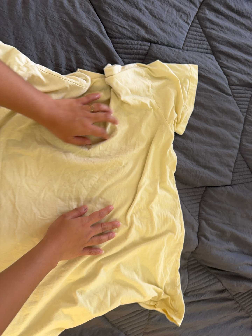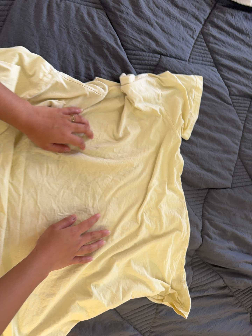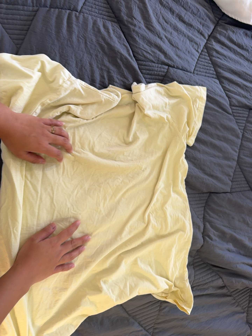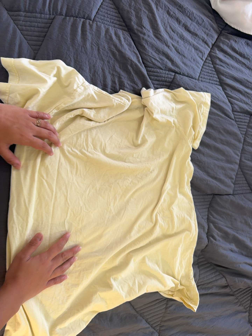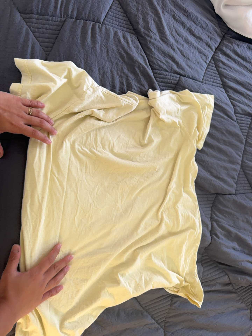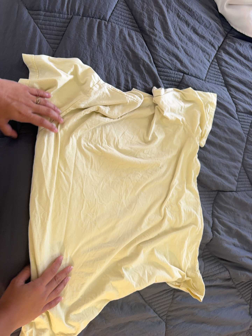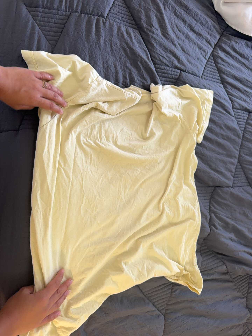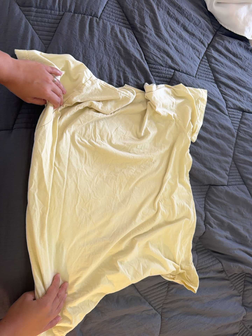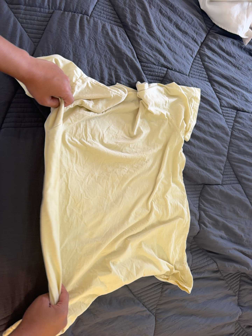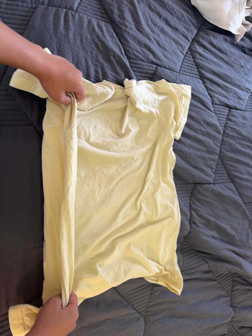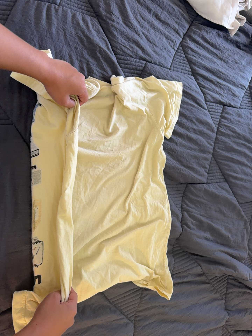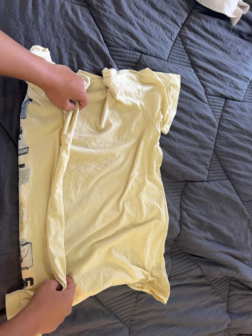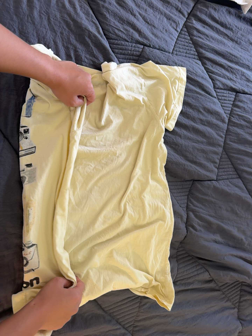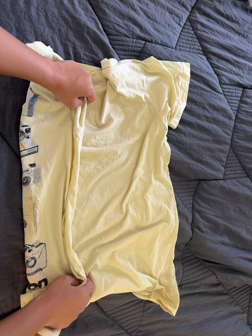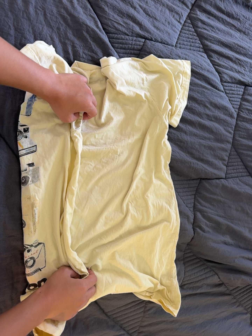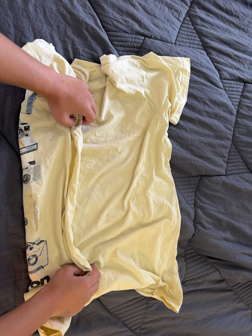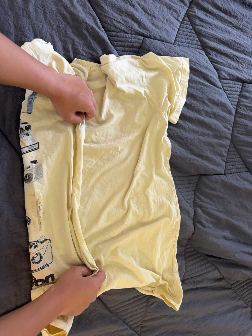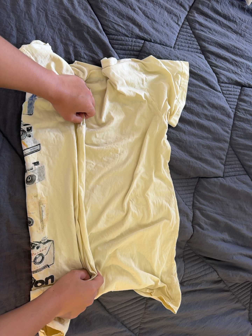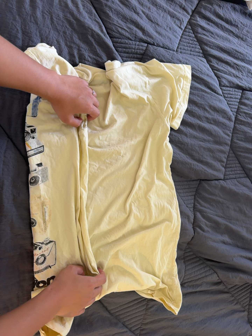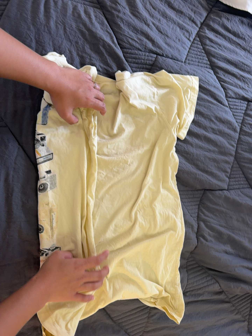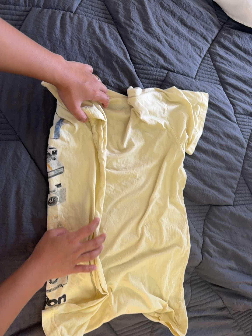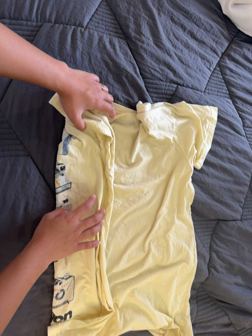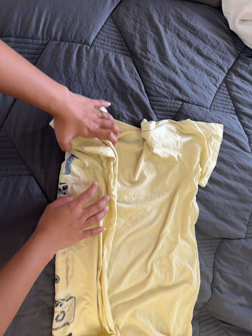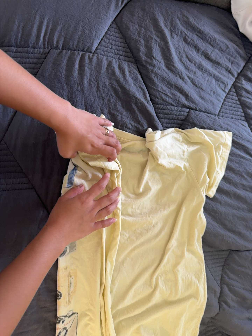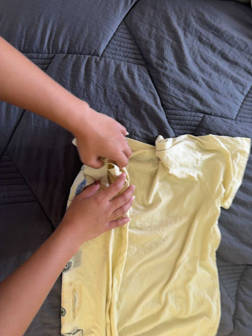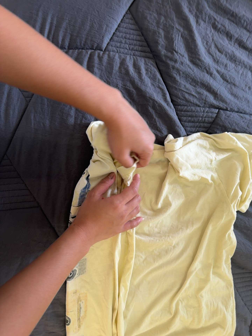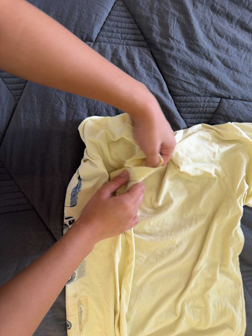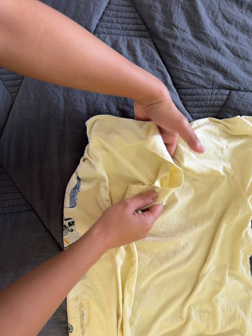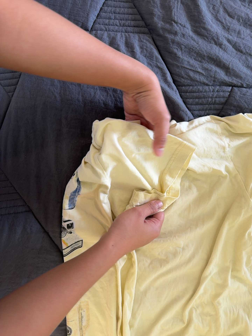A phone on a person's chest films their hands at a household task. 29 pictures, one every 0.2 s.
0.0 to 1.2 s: The camera travels to its left and backward, about 20 cm.
1.2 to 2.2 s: The camera travels to its right and forward, about 14 cm, so close, fixed things drift to the left.
2.2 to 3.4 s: The camera shifts only a little, or ends up much as it began.
3.4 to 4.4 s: The camera travels toward the top of its view, about 12 cm, so close, fixed things drift downward.
4.4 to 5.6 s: The camera pans to its left by about 15 degrees. It travels forward, toward the top of its view and to its right, about 18 cm, so what stands in front looms larger.
The film runs forward here.
